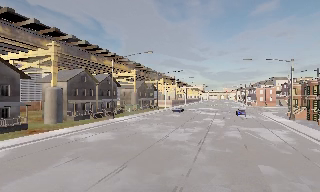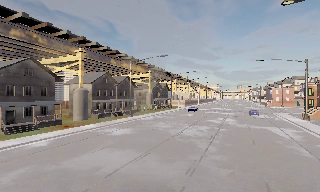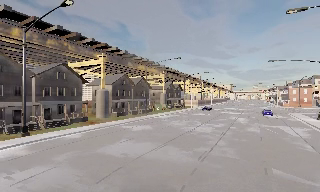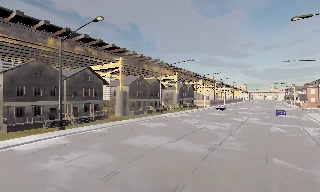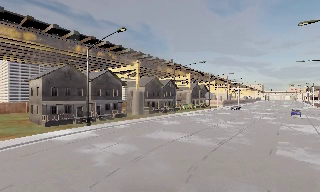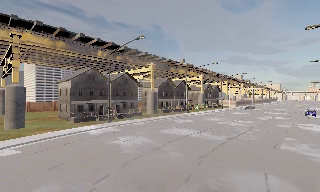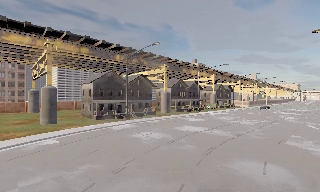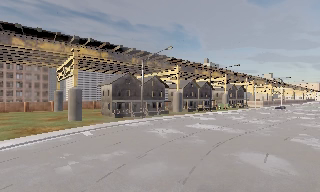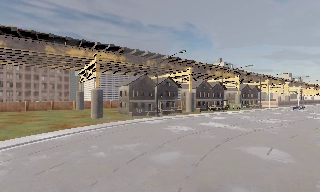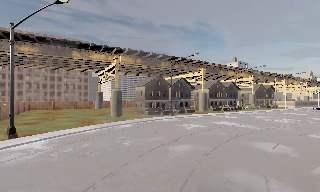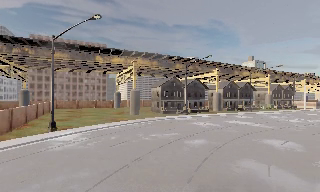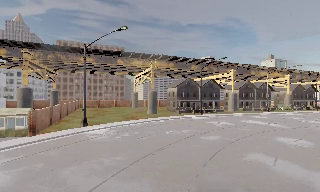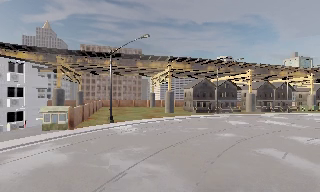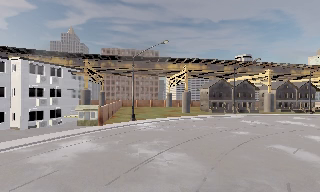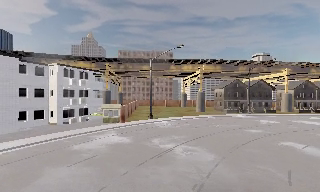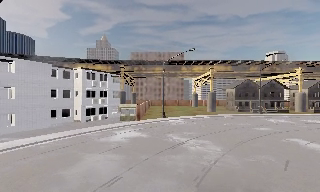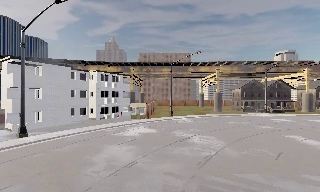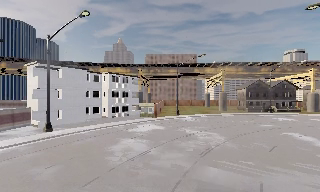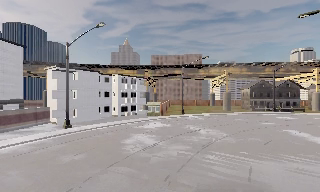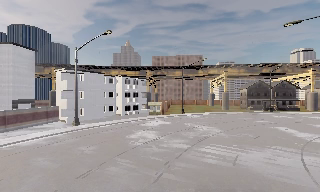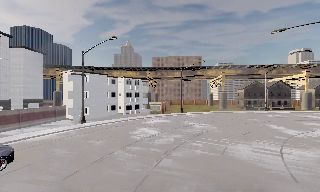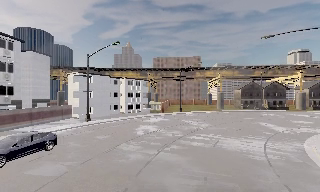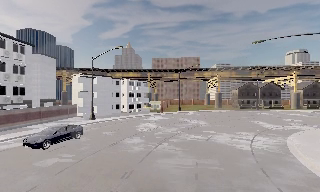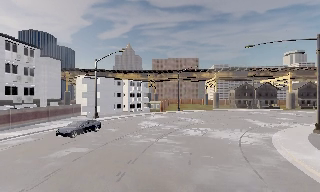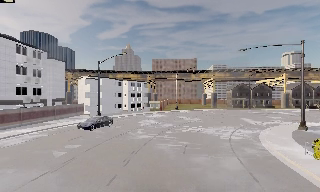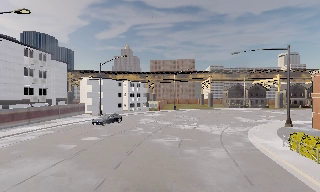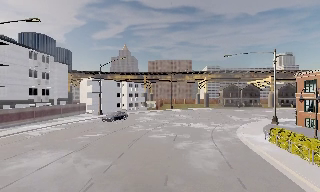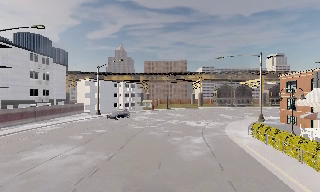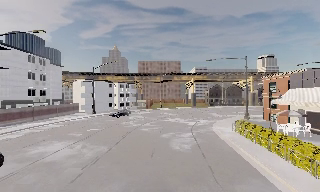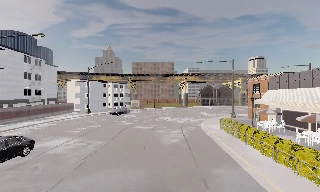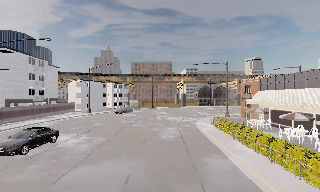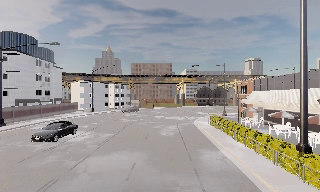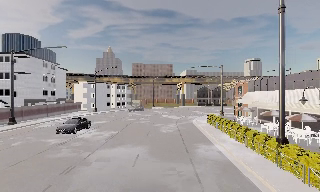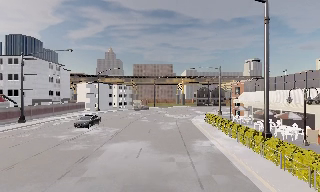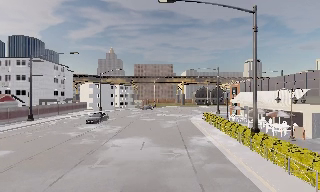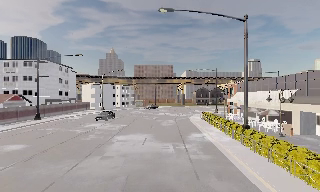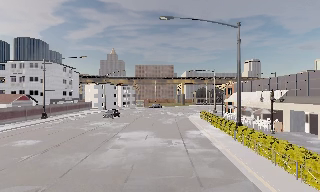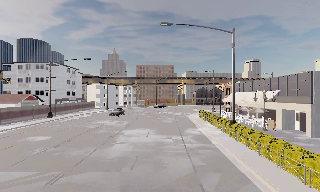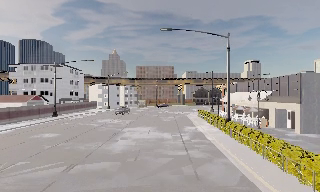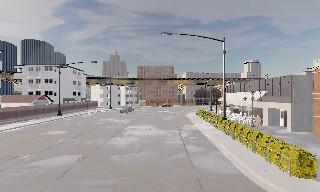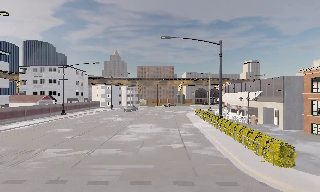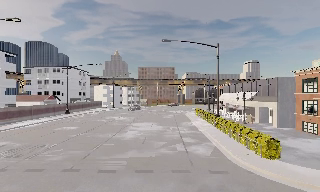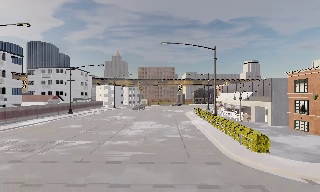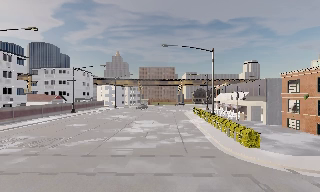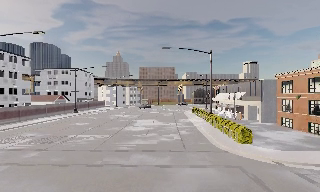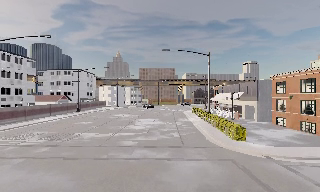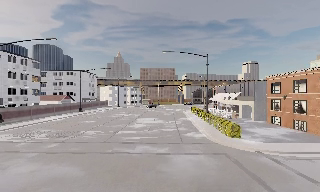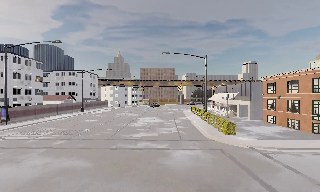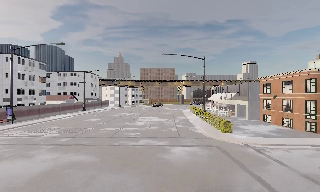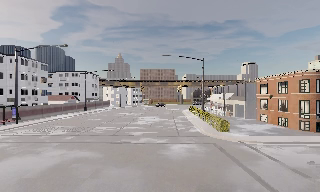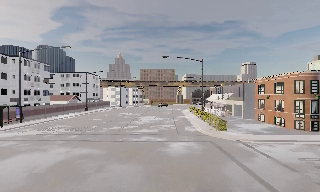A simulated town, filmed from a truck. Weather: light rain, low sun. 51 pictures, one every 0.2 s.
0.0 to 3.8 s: The camera pans to its left, which is counterclockwise from overhead, by about 75 degrees. It travels backward, about 35 m.
3.8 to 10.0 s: The camera travels backward, about 40 m, so what stands in front gets smaller. It loses speed.
The film runs backward here.
